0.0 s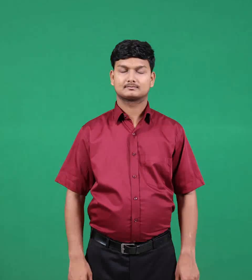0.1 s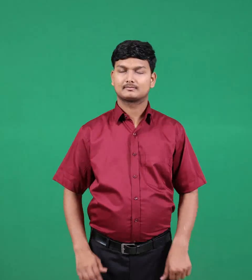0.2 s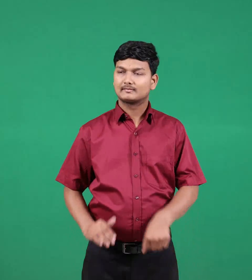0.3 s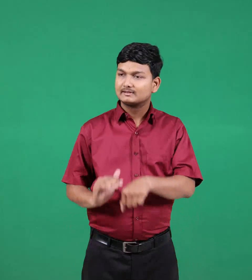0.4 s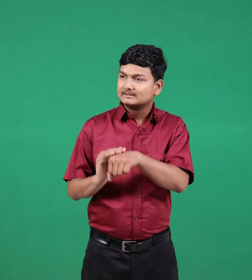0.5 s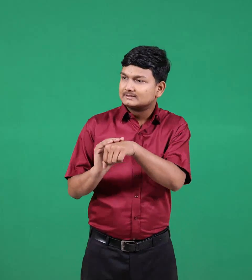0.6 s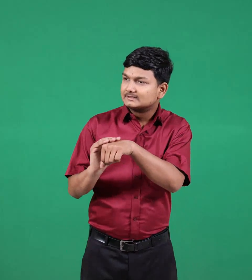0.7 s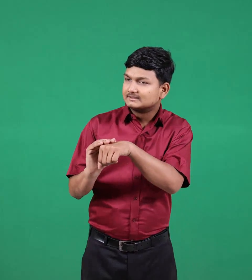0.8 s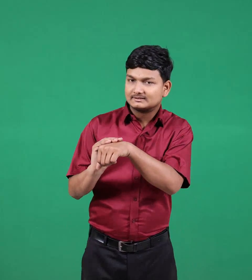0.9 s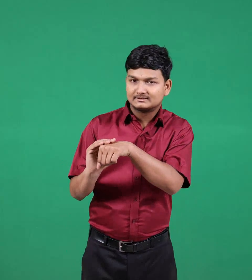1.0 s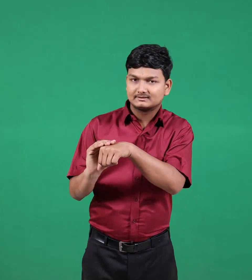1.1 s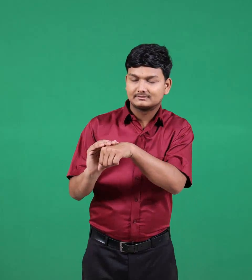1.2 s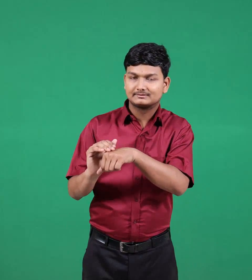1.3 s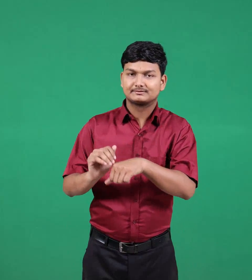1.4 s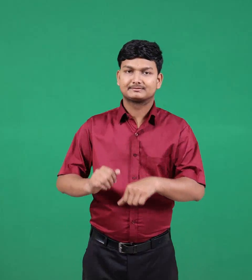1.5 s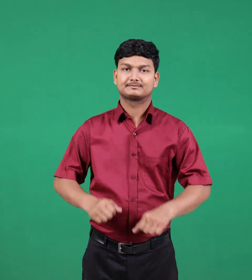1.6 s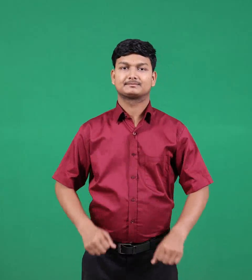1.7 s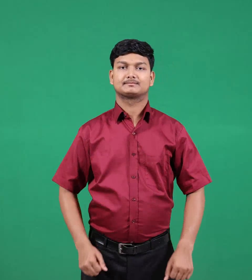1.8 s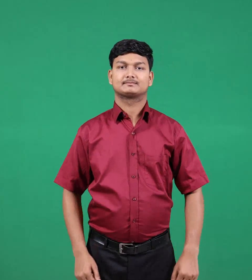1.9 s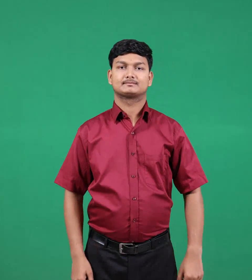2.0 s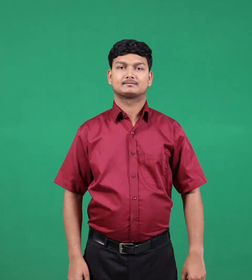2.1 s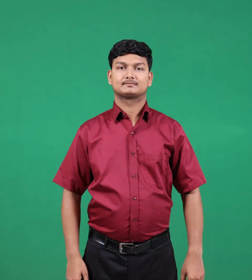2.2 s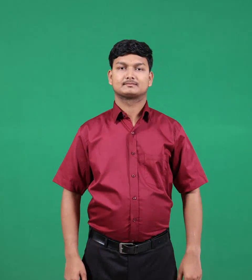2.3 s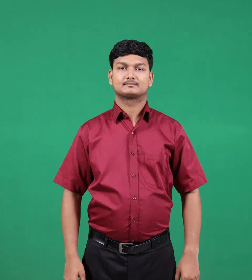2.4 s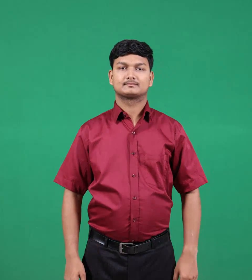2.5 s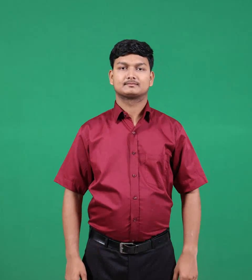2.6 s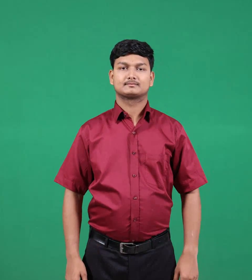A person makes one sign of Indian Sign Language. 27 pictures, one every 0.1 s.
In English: servant
